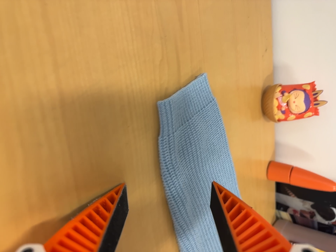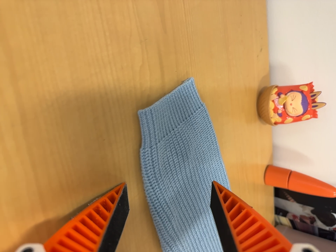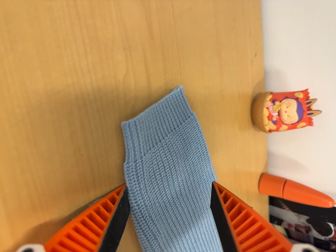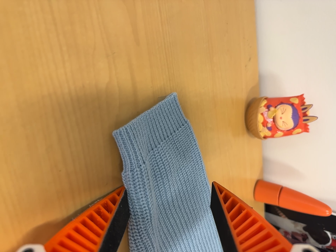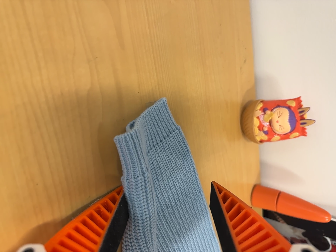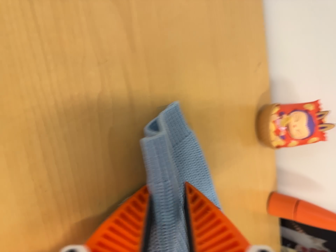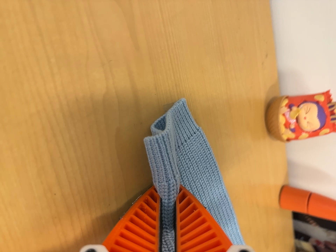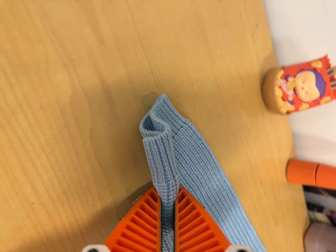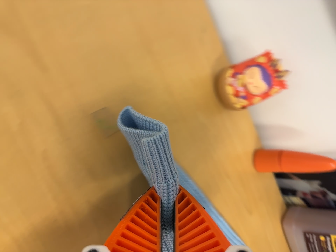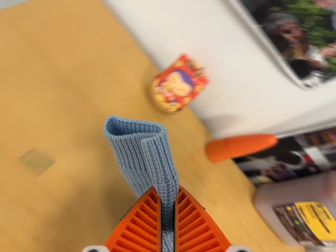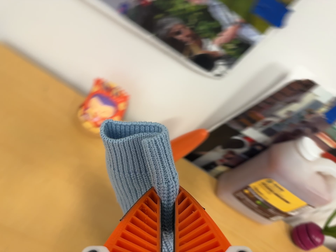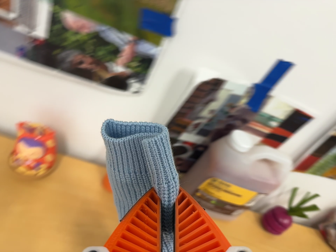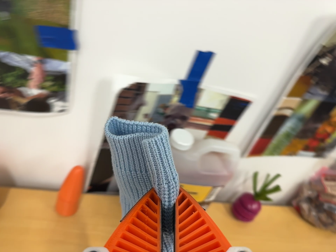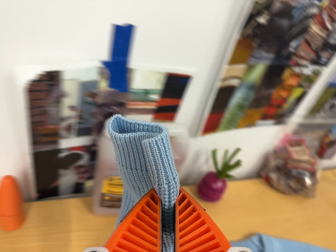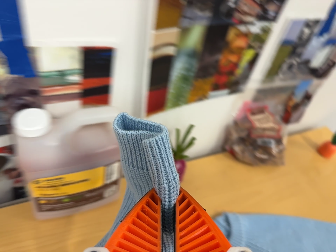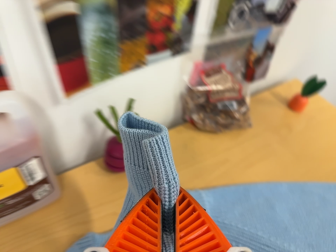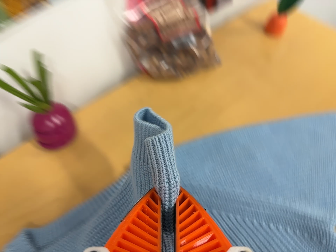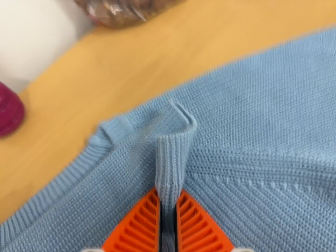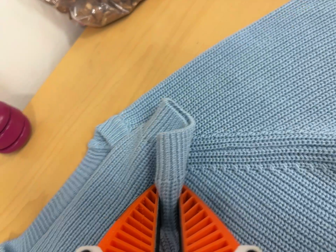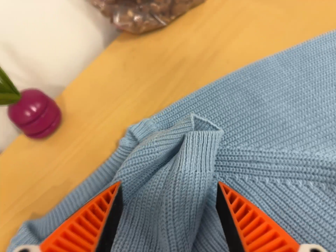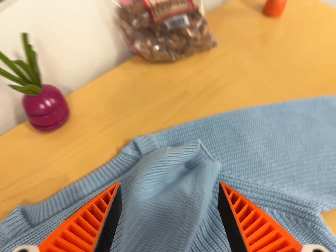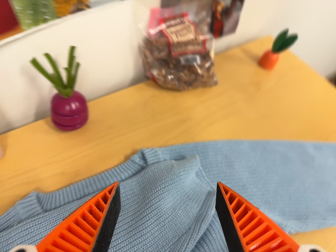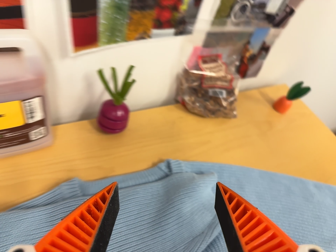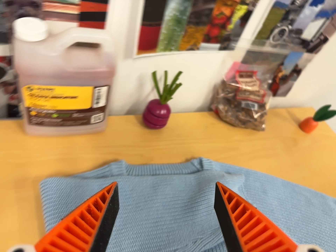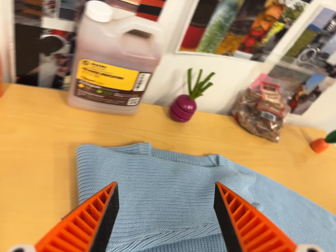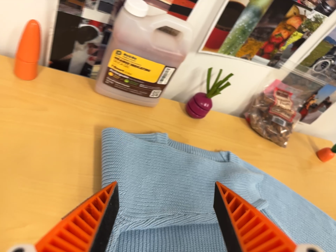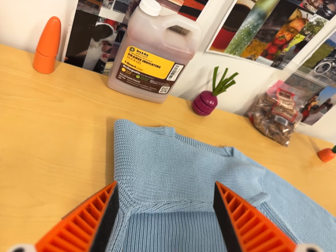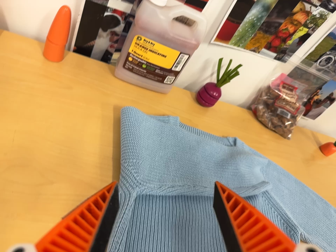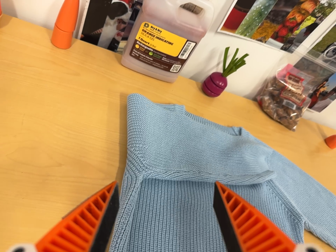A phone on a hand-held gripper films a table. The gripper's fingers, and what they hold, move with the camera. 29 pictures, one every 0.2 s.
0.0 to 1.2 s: The camera travels forward and to its right, about 9 cm, so what stands in front looms larger.
1.2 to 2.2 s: The camera travels to its right, about 32 cm, so close, fixed things drift to the left. It rolls about its line of sight by about 60 degrees, and the scene rotates counterclockwise.
2.2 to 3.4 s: The camera travels to its right and forward, about 50 cm, so close, fixed things drift to the left. Its aim tips toward the bottom of its view by about 30 degrees, and the scene shifts upward. It rolls about its line of sight by about 55 degrees, and the scene rotates counterclockwise.
3.4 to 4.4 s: The camera travels backward and to its left, about 24 cm, so what stands in front gets smaller. Its aim tips toward the top of its view by about 15 degrees, and the scene shifts downward. It rolls about its line of sight by about 30 degrees, and the scene rotates clockwise.
4.4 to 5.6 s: The camera travels backward, toward the bottom of its view and to its left, about 24 cm, so what stands in front gets smaller. It rolls about its line of sight by about 25 degrees, and the scene rotates clockwise.
The film runs forward here.
